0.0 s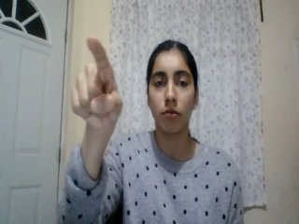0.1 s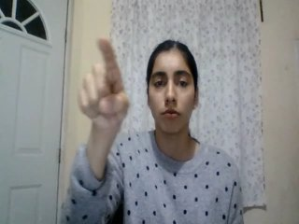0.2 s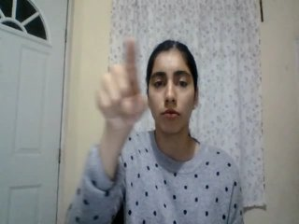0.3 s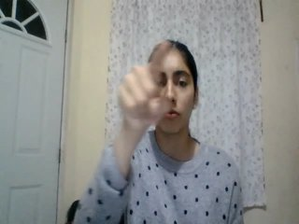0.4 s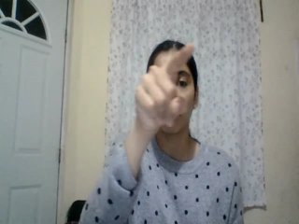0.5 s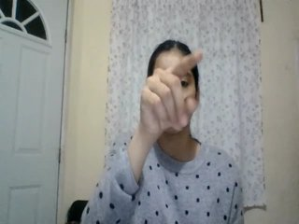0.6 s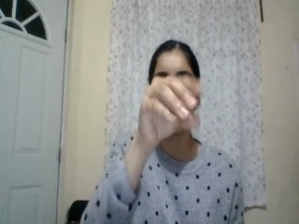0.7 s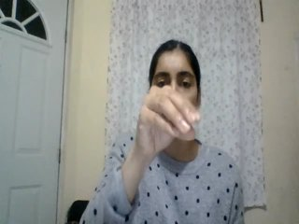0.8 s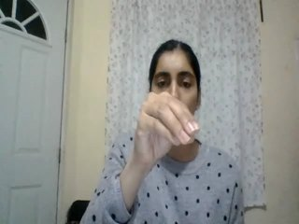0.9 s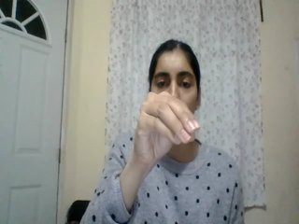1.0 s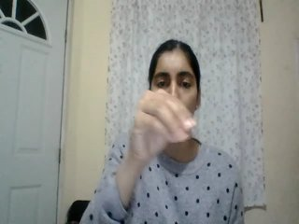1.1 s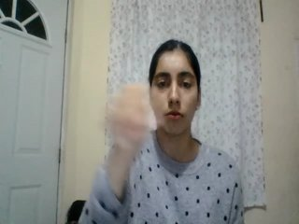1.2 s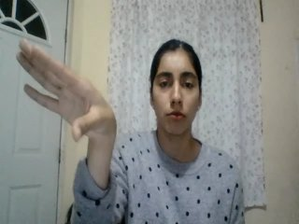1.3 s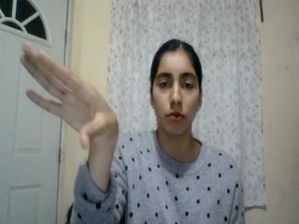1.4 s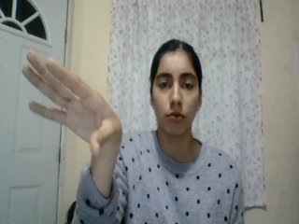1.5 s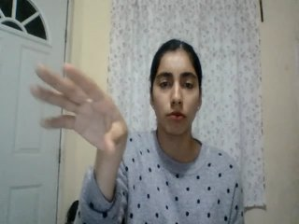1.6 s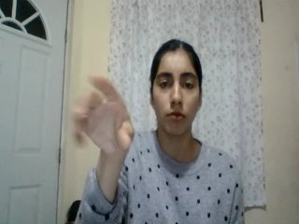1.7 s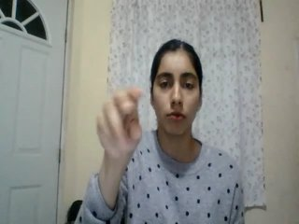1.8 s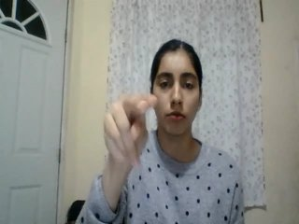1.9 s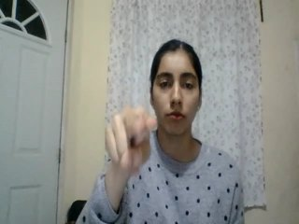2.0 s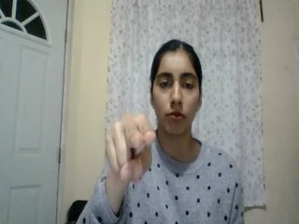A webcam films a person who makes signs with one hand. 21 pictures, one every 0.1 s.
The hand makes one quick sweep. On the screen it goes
to the left.
0.0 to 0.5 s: Pointing with one finger.
0.6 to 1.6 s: On the screen the hand sweeps to the left. The name of the sign: Throw right.
1.7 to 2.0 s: Pointing with two fingers.
